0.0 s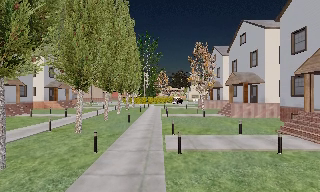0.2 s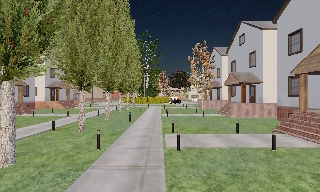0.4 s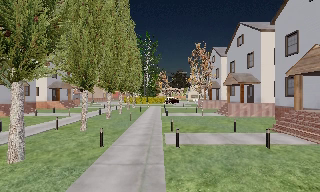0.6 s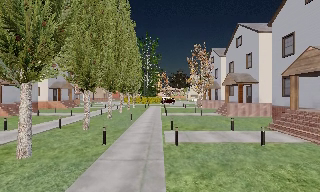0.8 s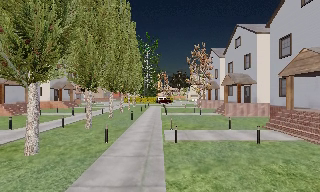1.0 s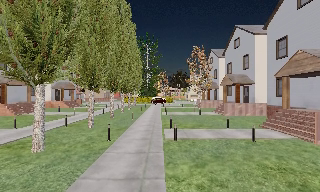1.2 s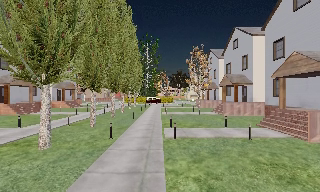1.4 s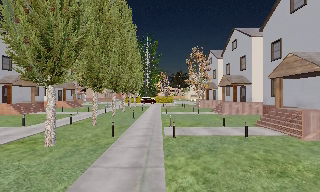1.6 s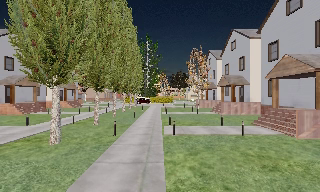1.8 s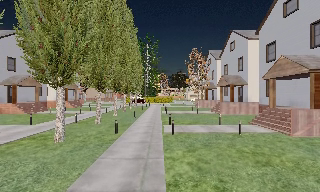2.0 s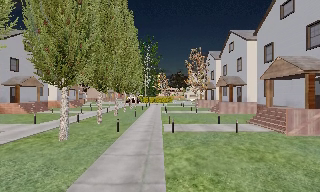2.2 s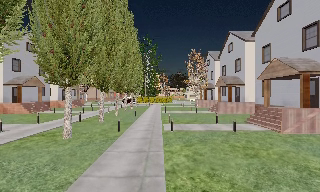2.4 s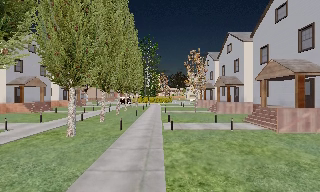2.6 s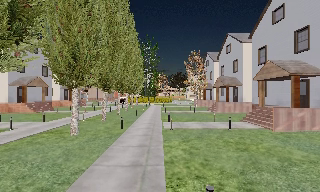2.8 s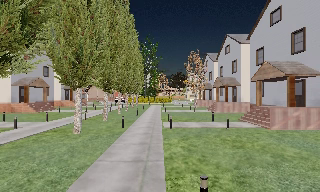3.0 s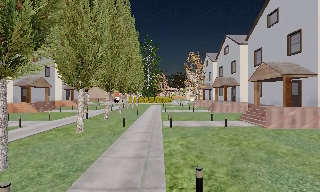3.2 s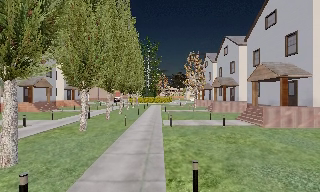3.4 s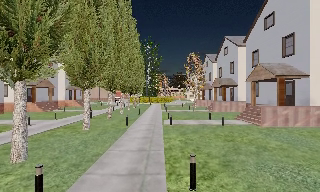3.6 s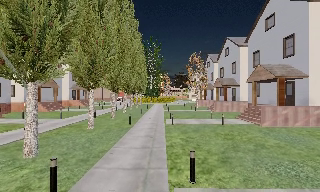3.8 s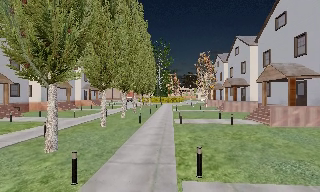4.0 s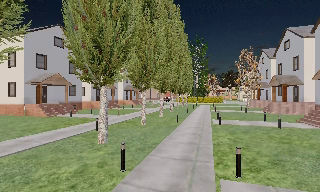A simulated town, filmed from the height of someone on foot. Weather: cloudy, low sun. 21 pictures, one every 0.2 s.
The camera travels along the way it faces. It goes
backward.
0.0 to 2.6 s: The camera travels backward, about 4.5 m, so what stands in front gets smaller.
2.6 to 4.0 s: The camera pans to its left, which is counterclockwise from overhead, by about 15 degrees. It travels backward, about 2.5 m, so what stands in front gets smaller.
The film runs backward here.
